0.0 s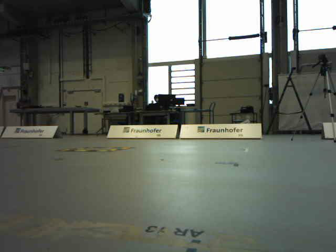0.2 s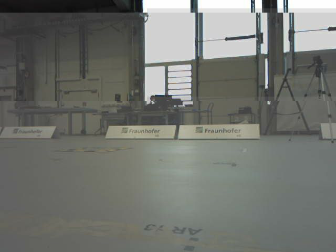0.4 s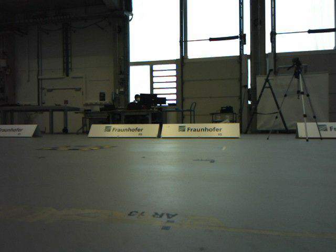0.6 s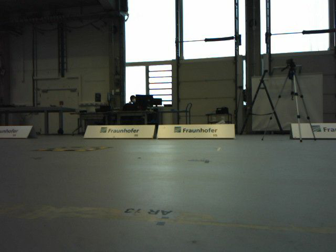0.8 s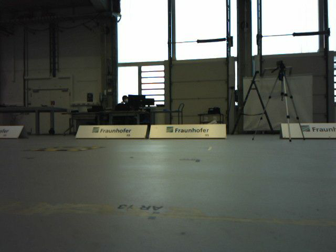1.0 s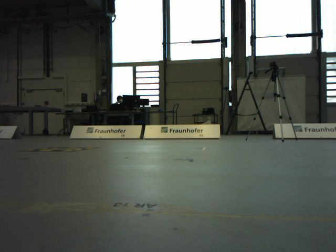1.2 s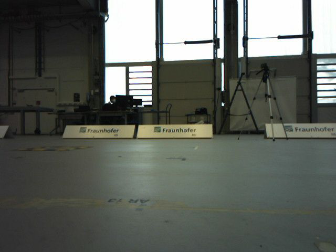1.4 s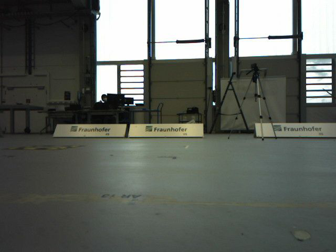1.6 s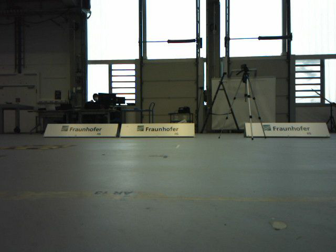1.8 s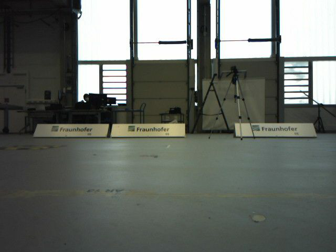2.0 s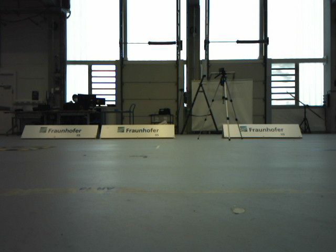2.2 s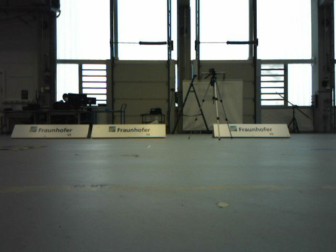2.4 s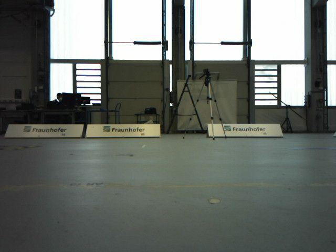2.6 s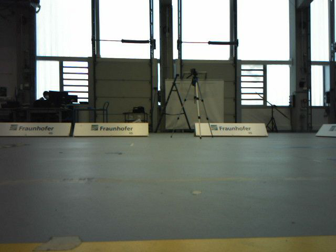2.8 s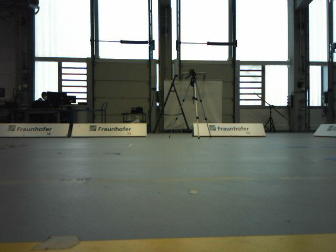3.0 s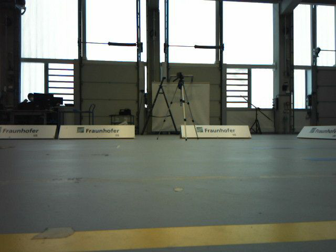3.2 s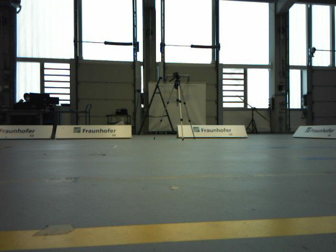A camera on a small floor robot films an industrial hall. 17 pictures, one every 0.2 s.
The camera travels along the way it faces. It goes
backward.
0.0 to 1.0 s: The camera travels backward, about 0.2 m, so what stands in front gets smaller.
1.0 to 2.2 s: The scene slides to the left, as the camera pans about 10 degrees to its right. It travels backward, about 0.2 m, so what stands in front gets smaller.
2.2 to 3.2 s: The camera travels backward, about 0.2 m, so what stands in front gets smaller.
The film runs backward here.
